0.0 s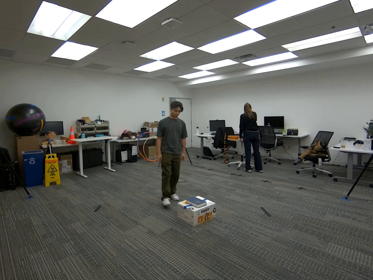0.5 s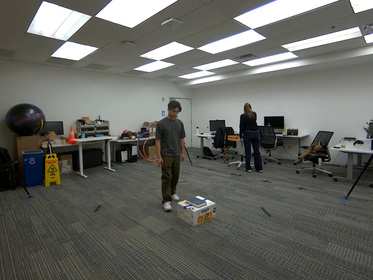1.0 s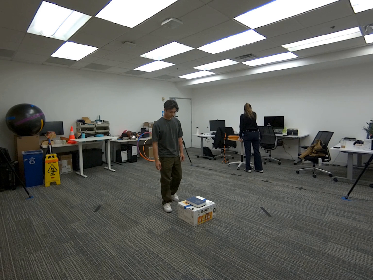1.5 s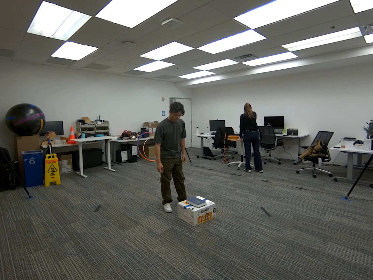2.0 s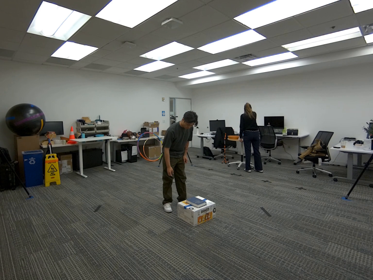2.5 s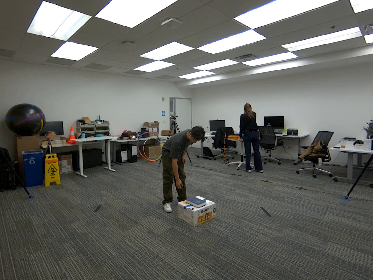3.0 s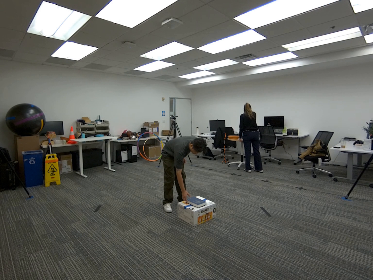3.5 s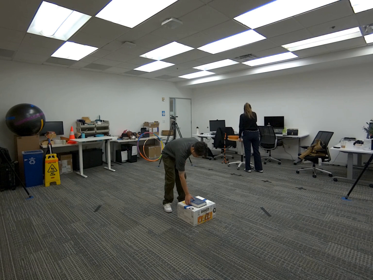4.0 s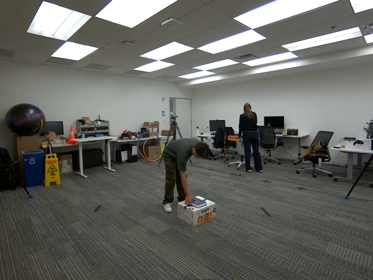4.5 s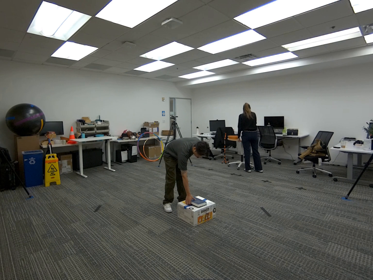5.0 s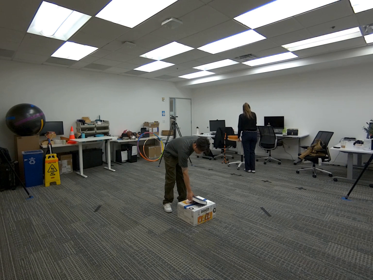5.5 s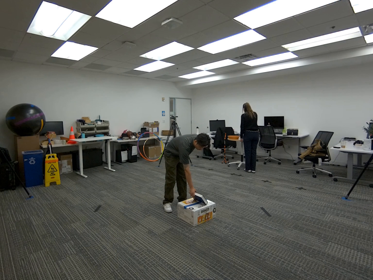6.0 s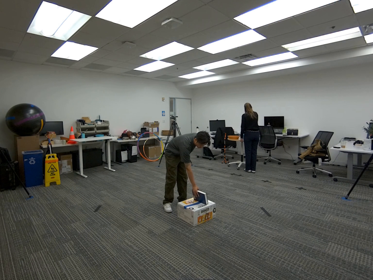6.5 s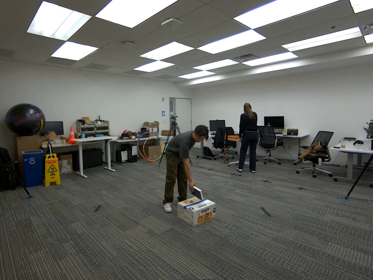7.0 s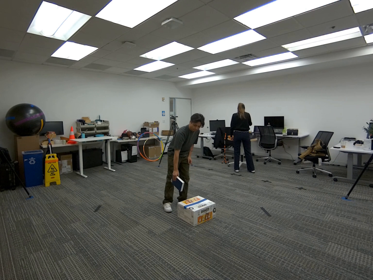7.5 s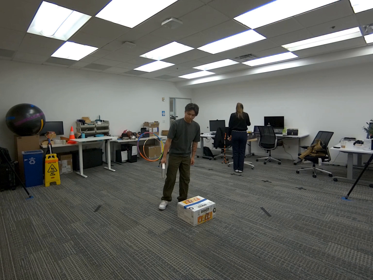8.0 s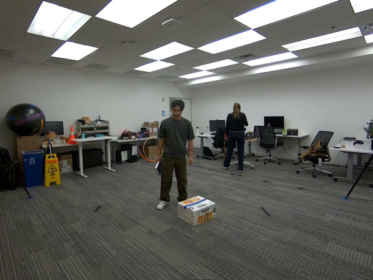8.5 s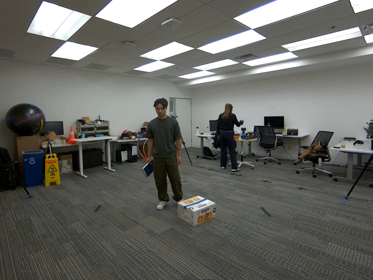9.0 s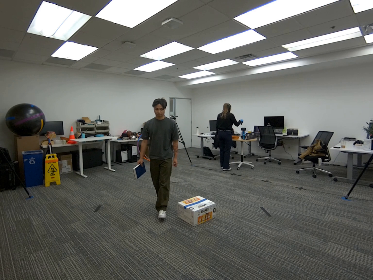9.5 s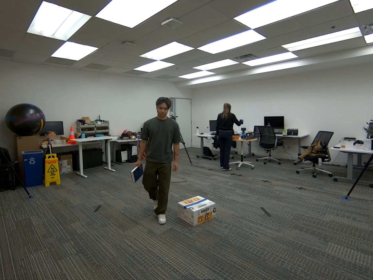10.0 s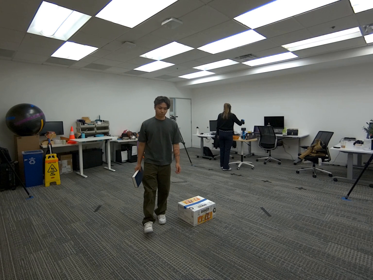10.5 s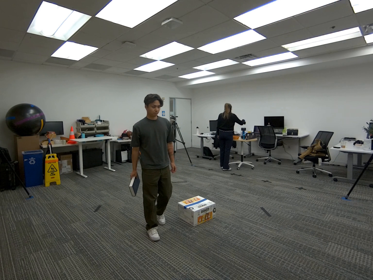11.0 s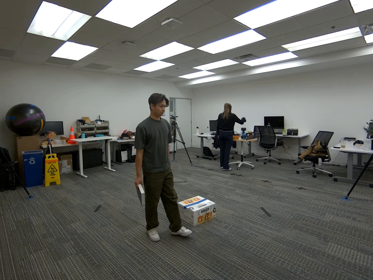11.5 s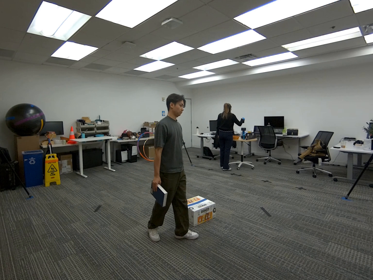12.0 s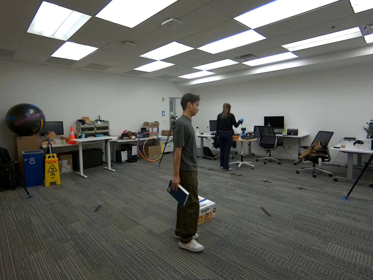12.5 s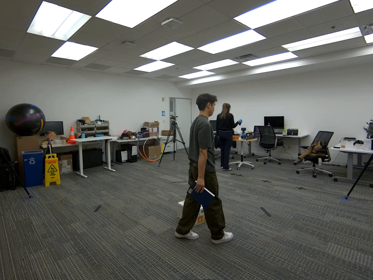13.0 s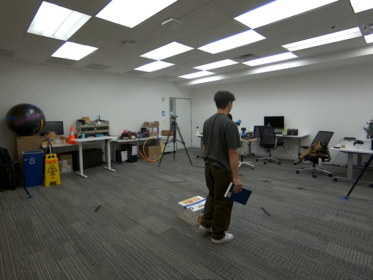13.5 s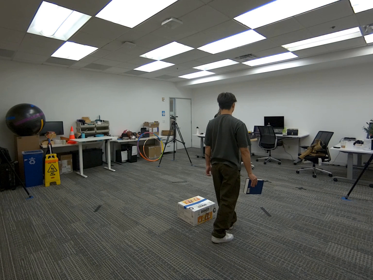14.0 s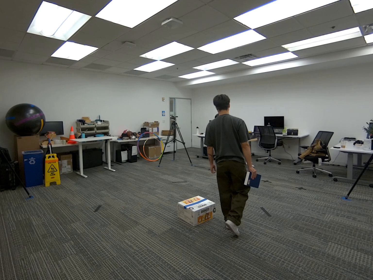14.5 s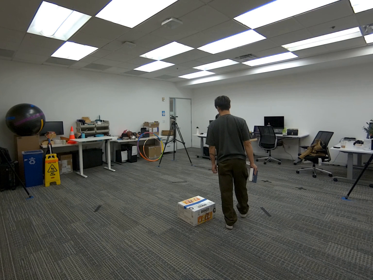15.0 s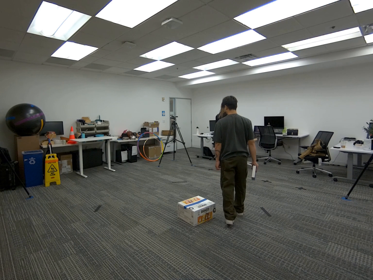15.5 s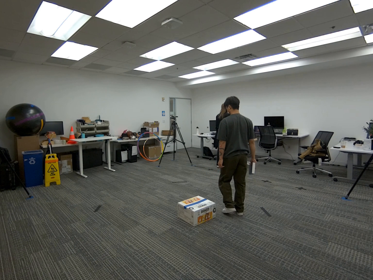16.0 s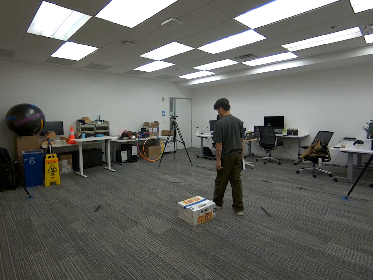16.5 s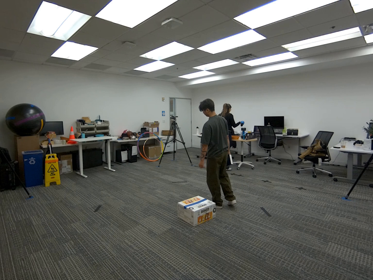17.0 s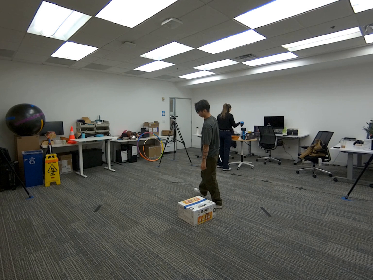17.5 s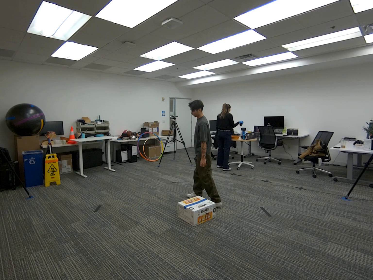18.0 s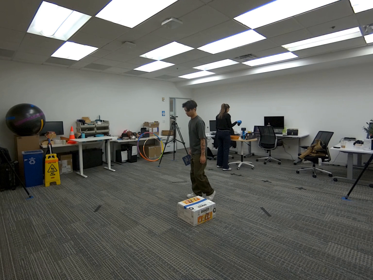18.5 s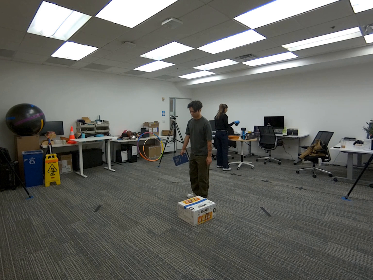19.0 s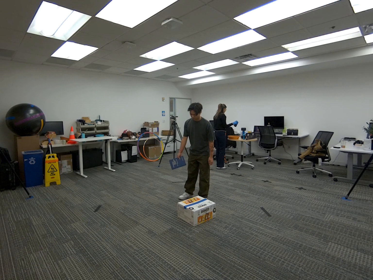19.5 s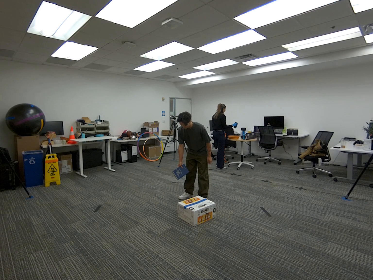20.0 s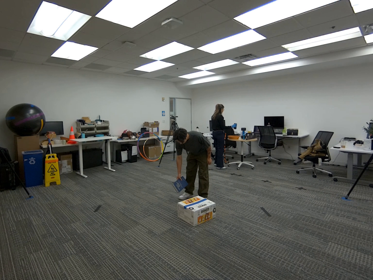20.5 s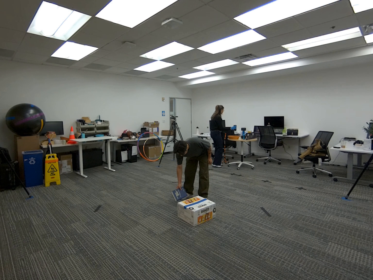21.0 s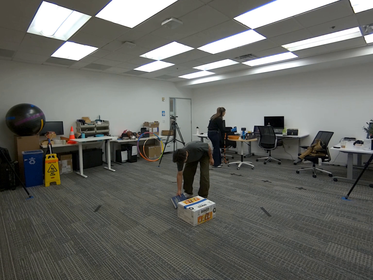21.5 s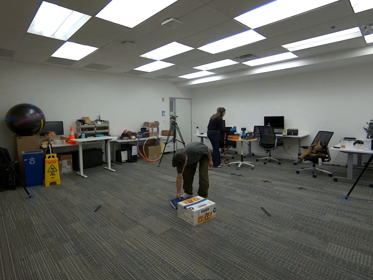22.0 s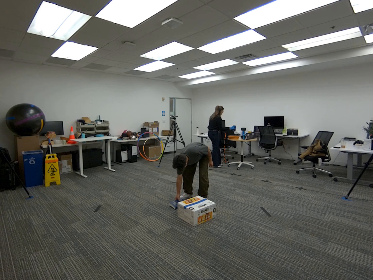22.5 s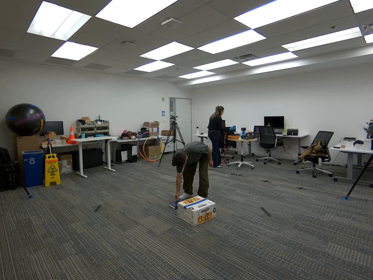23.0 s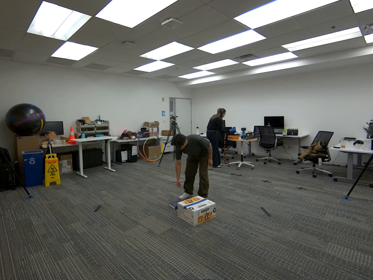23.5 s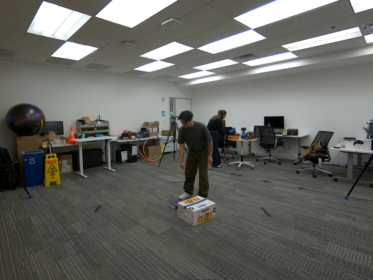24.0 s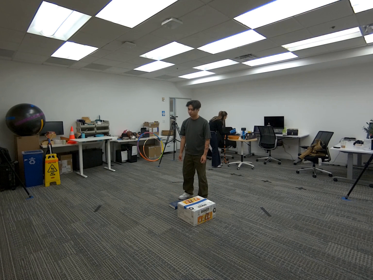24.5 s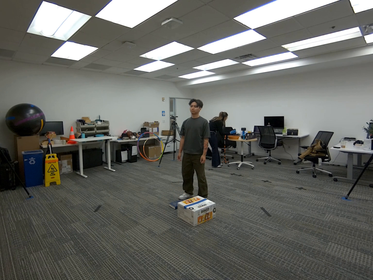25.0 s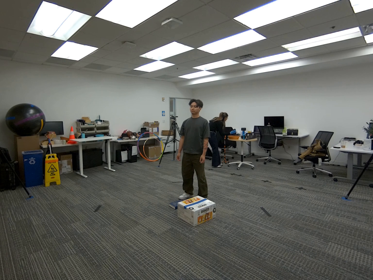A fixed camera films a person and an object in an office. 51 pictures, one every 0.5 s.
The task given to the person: Walk to the dark blue book on the snack box, use your right hand to pick up the book, walk around and place the book on the floor.
